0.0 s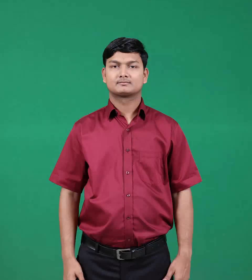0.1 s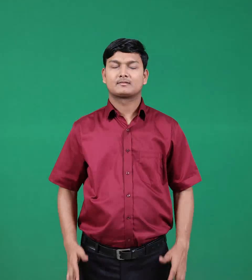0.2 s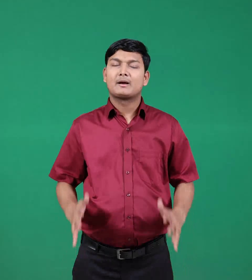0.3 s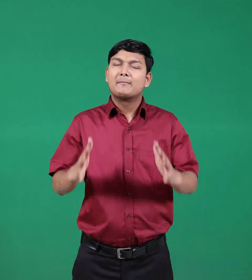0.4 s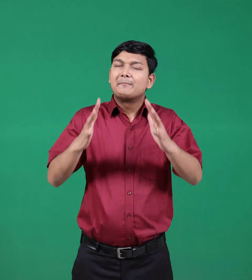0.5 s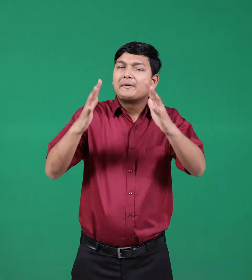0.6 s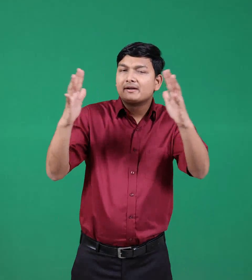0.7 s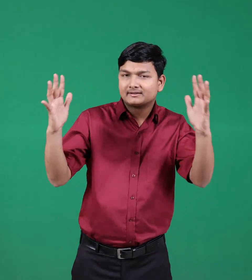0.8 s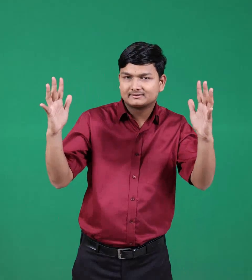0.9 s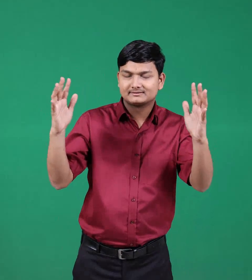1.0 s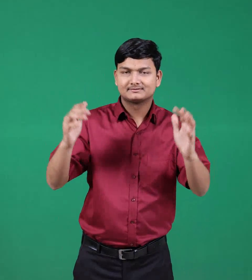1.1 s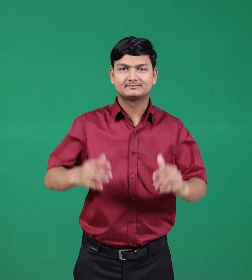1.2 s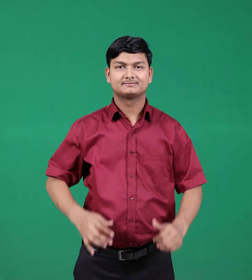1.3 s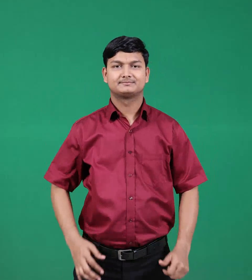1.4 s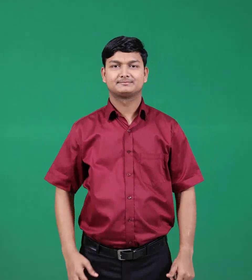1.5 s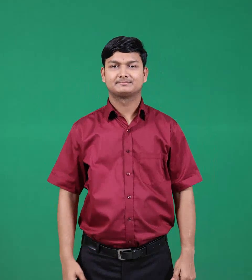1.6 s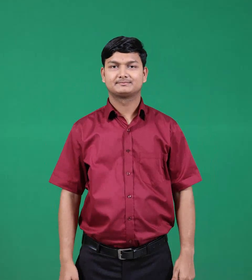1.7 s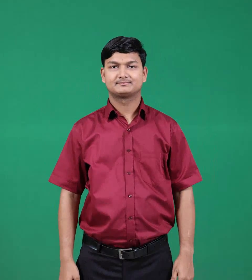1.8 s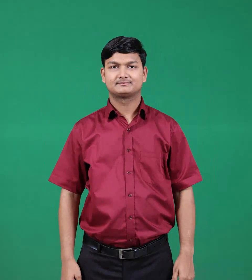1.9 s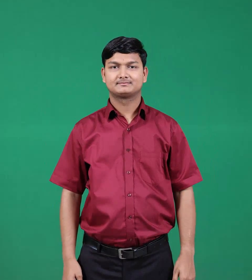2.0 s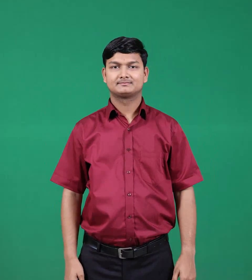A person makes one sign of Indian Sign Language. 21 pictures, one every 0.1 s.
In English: big
